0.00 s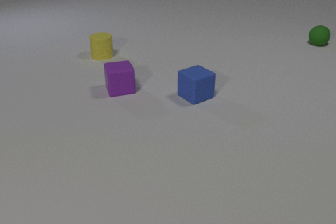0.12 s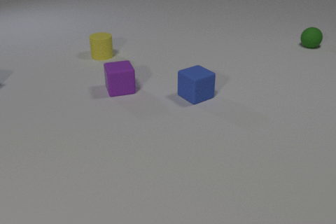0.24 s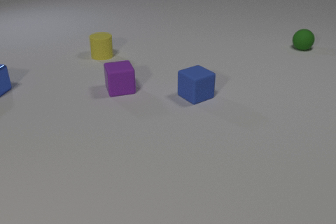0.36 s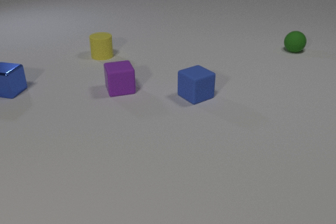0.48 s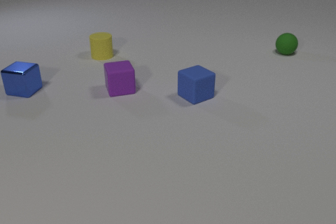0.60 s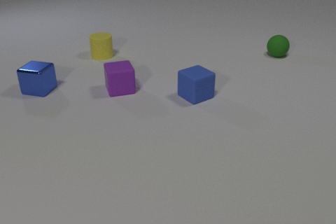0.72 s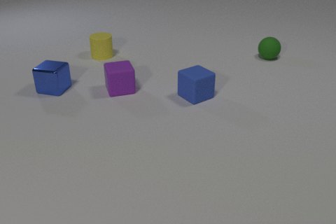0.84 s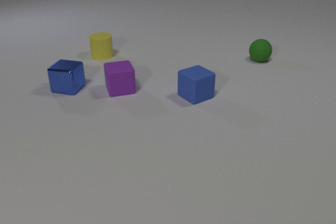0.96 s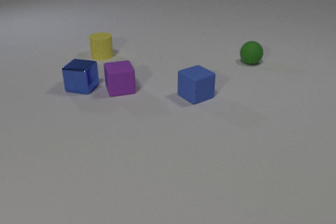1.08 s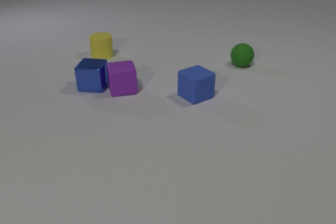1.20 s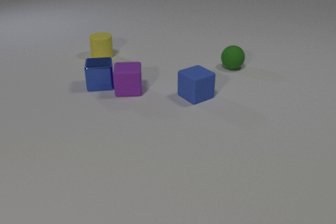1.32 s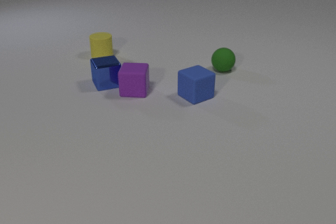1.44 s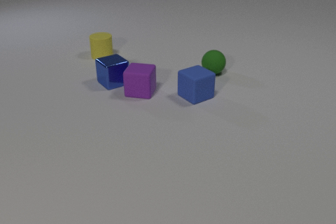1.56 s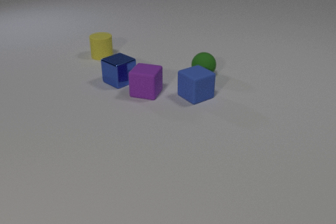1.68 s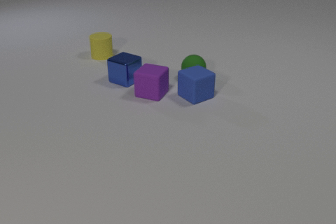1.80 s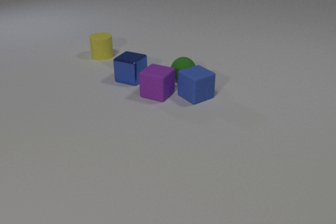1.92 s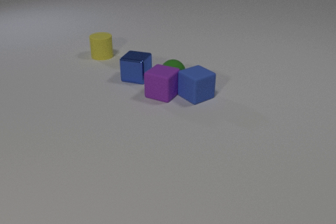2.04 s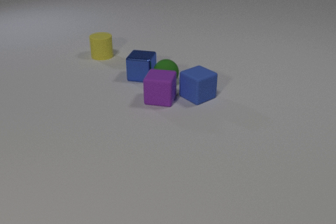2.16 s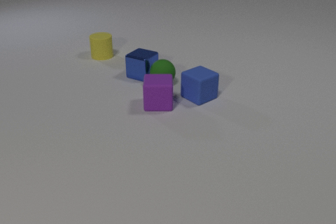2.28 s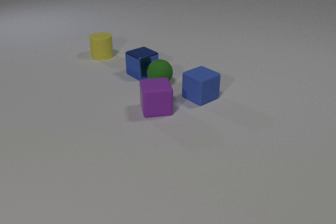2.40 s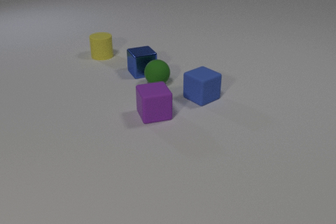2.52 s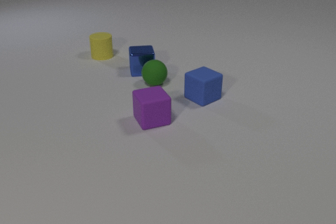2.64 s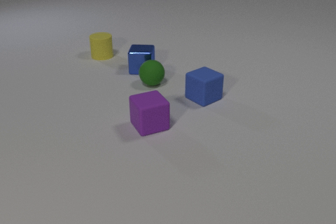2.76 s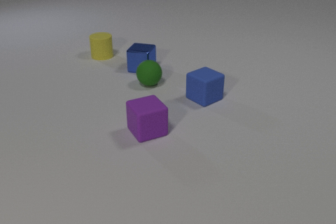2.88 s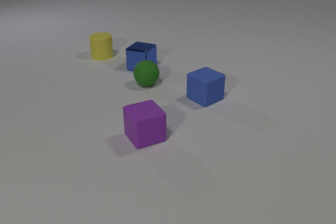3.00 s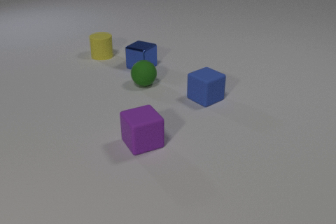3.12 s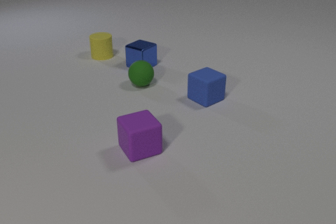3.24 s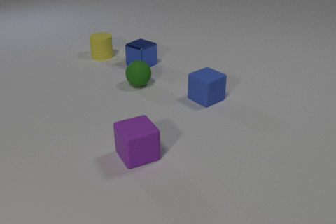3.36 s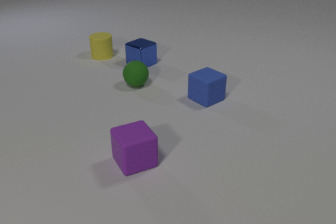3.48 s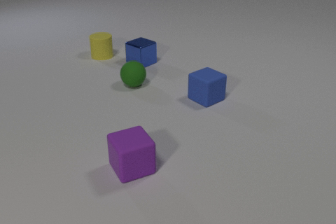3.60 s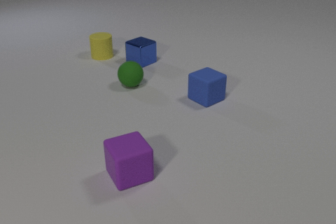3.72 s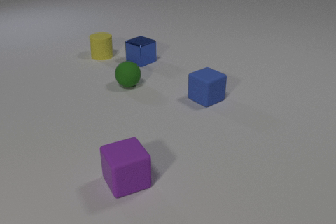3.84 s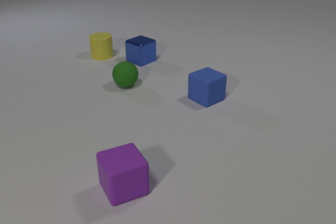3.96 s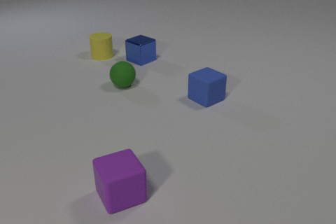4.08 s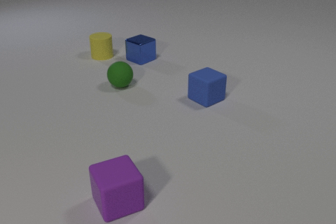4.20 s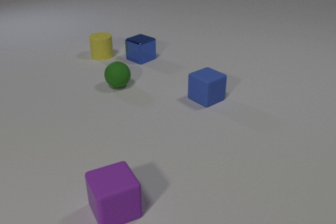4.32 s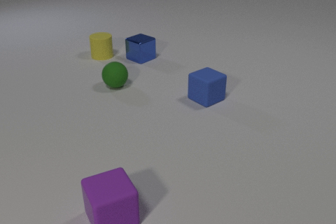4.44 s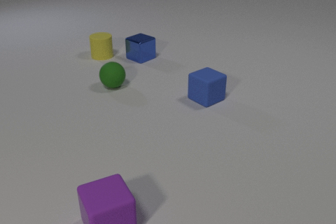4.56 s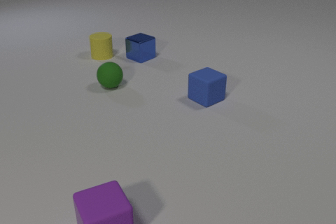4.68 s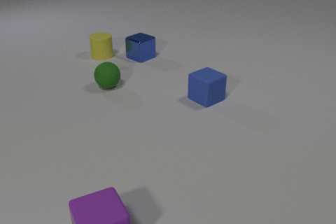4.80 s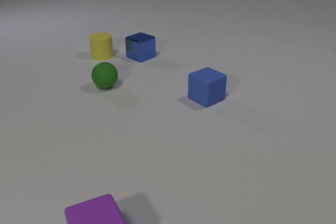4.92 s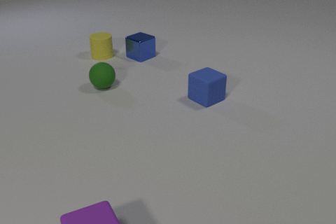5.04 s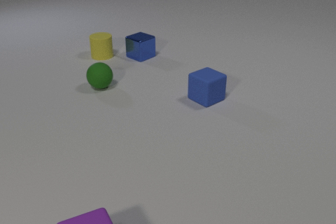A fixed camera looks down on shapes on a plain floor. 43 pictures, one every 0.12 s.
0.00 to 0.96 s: The blue metal cube comes in at the left edge, slides to the right. The green rubber sphere rolls toward the camera and to the left.
0.96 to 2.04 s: The blue metal cube slides to the right, spins so that its near face slides to the right, counterclockwise seen from above. The green rubber sphere rolls to the left and toward the camera. The purple rubber cube slides to the right and toward the camera, spins so that its near face slides to the left, clockwise seen from above. The blue metal cube and the purple rubber cube collide. The blue rubber cube and the purple rubber cube collide. The green rubber sphere and the purple rubber cube collide.
2.04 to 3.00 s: The blue metal cube slides away from the camera, spins so that its near face slides to the left, clockwise seen from above. The green rubber sphere rolls to the left. The blue rubber cube slides to the right. The purple rubber cube slides toward the camera, spins counterclockwise seen from above by about 45 degrees, its near face sliding to the right. The blue metal cube and the green rubber sphere collide.
3.00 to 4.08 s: The blue metal cube slides away from the camera. The green rubber sphere rolls to the left. The purple rubber cube slides toward the camera.
4.08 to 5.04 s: The blue metal cube slides away from the camera. The green rubber sphere rolls to the left. The purple rubber cube slides toward the camera.
How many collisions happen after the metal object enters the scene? 4.
Are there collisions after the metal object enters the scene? yes.
What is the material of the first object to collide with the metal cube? rubber.
